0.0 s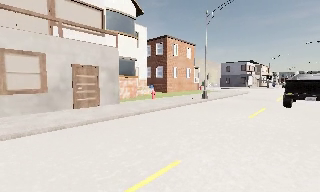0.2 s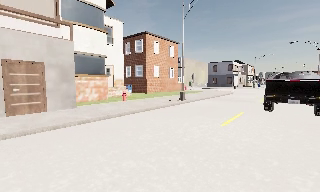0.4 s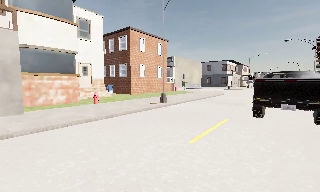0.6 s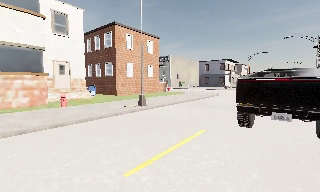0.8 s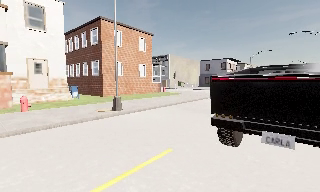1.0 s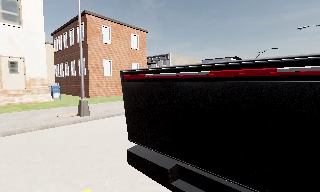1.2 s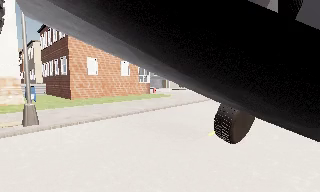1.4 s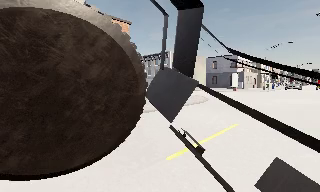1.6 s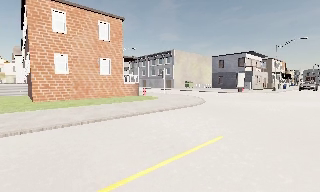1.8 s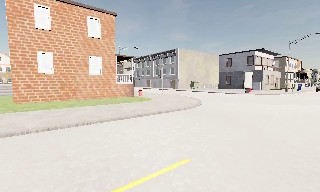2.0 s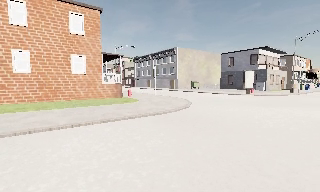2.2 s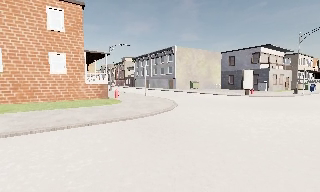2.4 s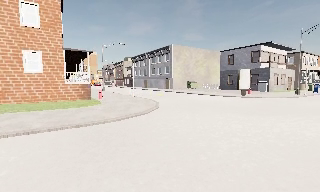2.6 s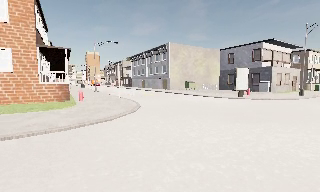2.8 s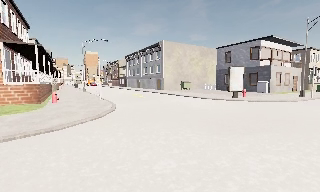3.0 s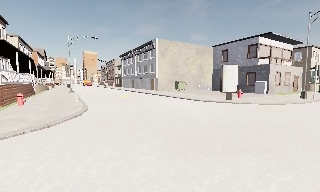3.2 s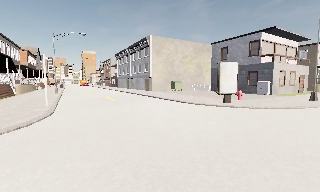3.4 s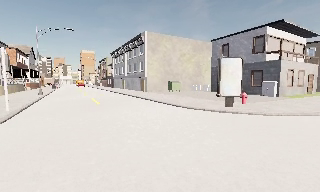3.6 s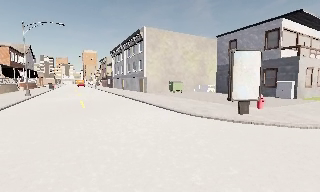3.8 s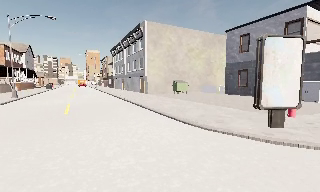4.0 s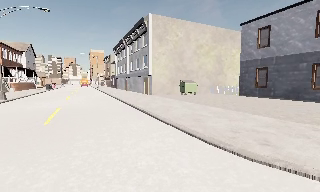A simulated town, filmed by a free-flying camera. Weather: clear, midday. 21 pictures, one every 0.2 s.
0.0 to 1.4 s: The camera travels forward and to its right, about 14 m, so what stands in front looms larger.
1.4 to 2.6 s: The camera pans to its left, which is counterclockwise from overhead, by about 15 degrees. It travels to its right and forward, about 11 m, so close, fixed things drift to the left.
2.6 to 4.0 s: The camera travels forward, about 13 m, so what stands in front looms larger.
The film runs forward here.
